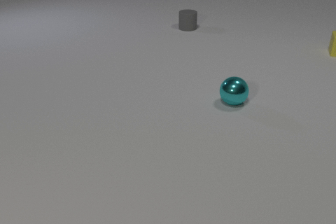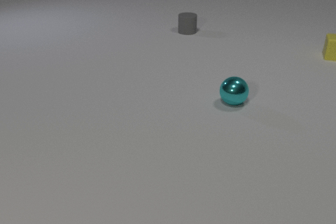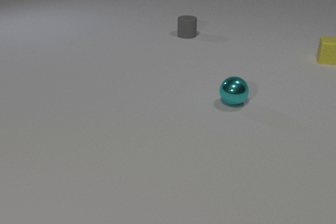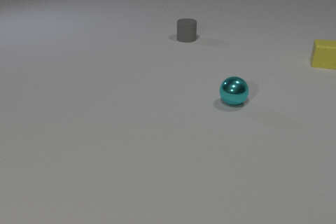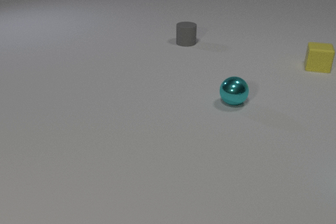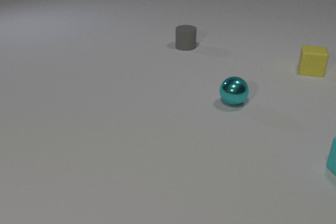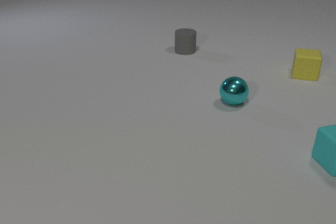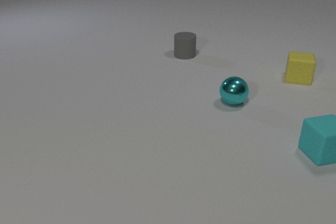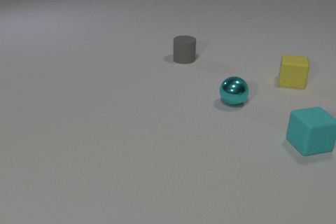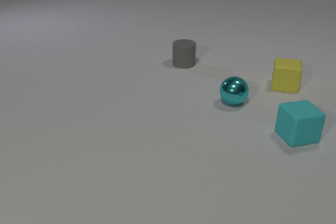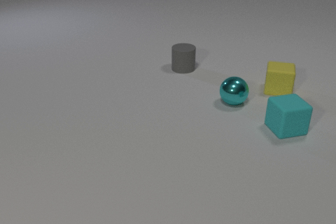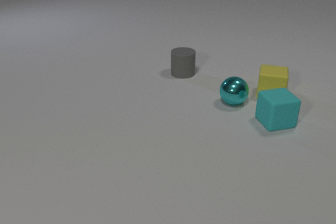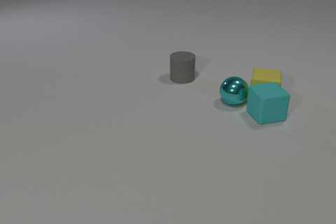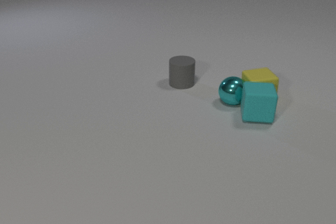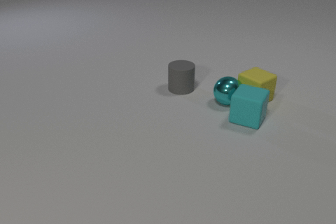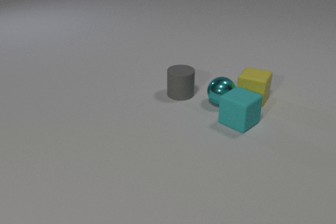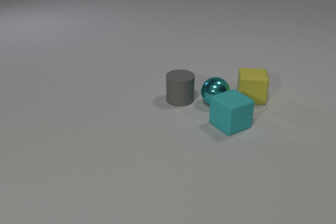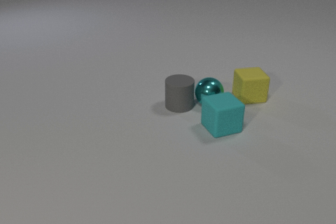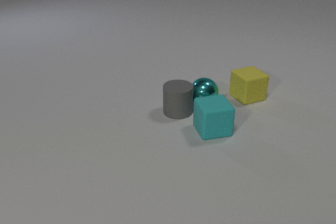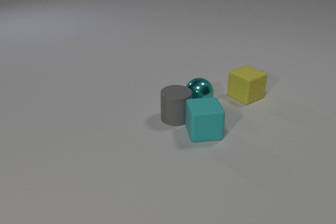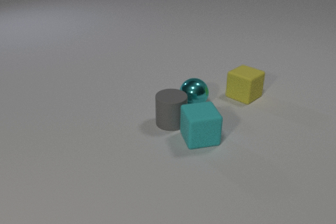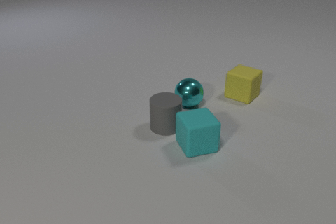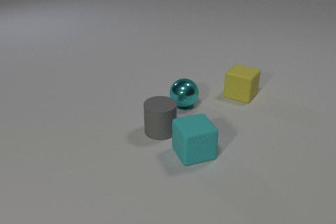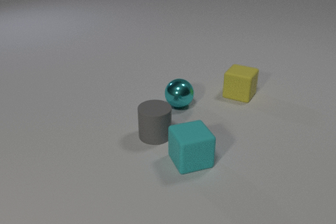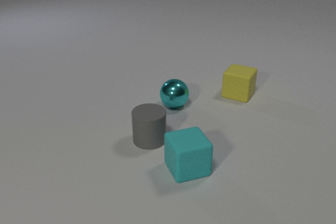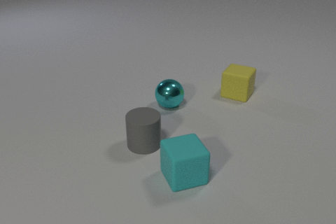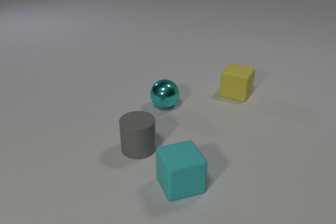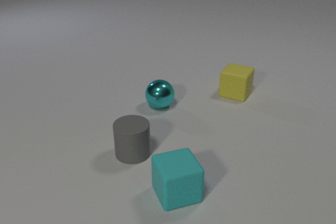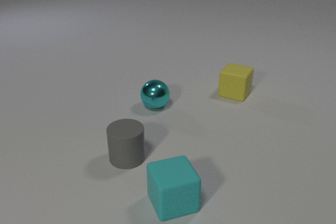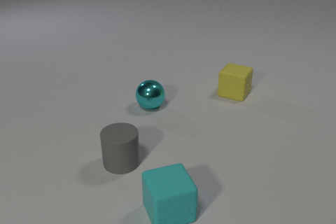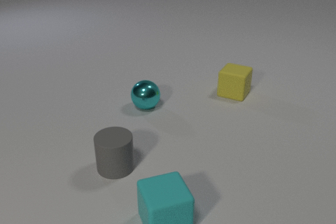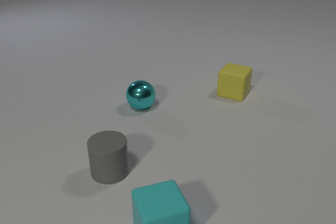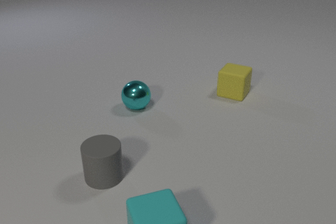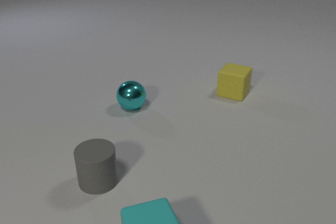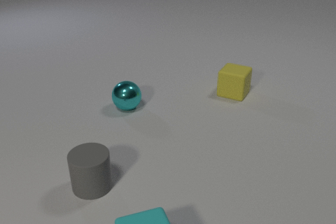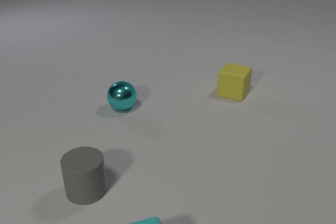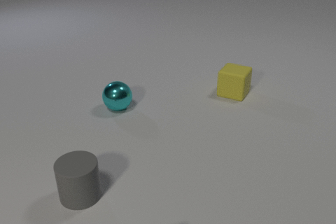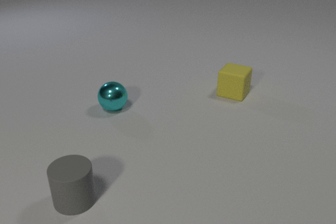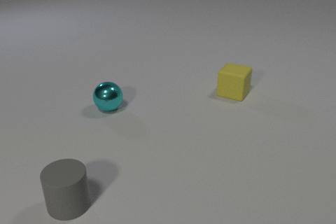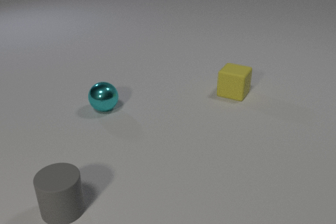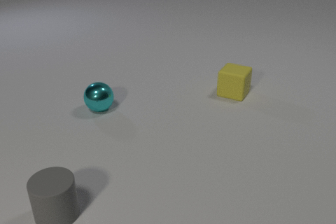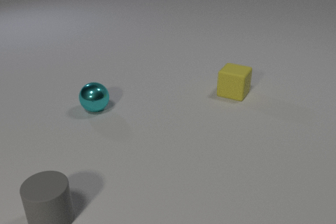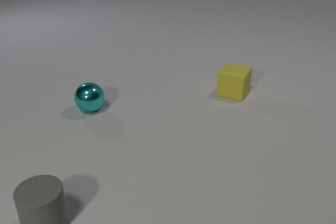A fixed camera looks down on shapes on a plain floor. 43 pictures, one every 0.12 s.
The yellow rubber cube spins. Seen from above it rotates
counterclockwise.
The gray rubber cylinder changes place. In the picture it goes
toward the camera.
0.00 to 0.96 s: The cyan rubber cube comes in at the right edge, slides to the left and away from the camera. The yellow rubber cube slides toward the camera and to the left. The gray rubber cylinder slides toward the camera.
0.96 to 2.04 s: The cyan rubber cube slides to the left, spins so that its near face slides to the left, clockwise seen from above. The yellow rubber cube slides toward the camera and to the left, spins so that its near face slides to the right, counterclockwise seen from above. The gray rubber cylinder slides toward the camera. The cyan metal sphere rolls to the left. The cyan rubber cube and the yellow rubber cube collide. The yellow rubber cube and the cyan metal sphere collide. The cyan rubber cube and the cyan metal sphere collide.
2.04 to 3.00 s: The cyan rubber cube slides toward the camera and to the left. The yellow rubber cube slides to the left, spins so that its near face slides to the right, counterclockwise seen from above. The gray rubber cylinder slides toward the camera and to the left. The cyan metal sphere rolls to the left. The gray rubber cylinder and the cyan metal sphere collide. The cyan rubber cube and the gray rubber cylinder collide.
3.00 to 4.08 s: The cyan rubber cube slides toward the camera. The gray rubber cylinder slides toward the camera and to the left. The cyan metal sphere rolls to the left.
4.08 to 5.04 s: The cyan rubber cube slides toward the camera, leaves at the bottom edge. The gray rubber cylinder slides to the left and toward the camera. The cyan metal sphere rolls to the left.
What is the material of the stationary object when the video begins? metal.
How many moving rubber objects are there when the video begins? 2.
How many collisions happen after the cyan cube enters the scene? 5.
